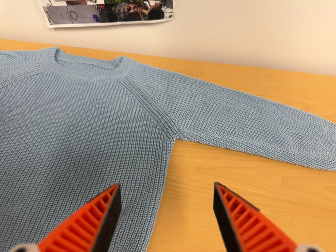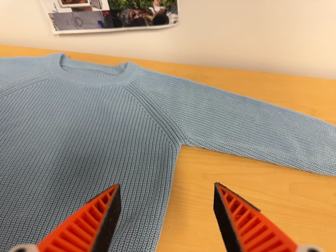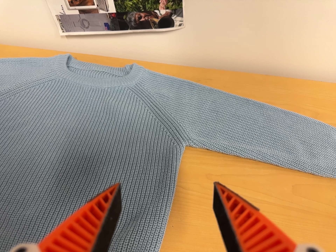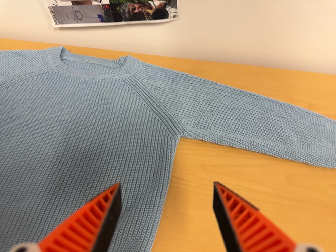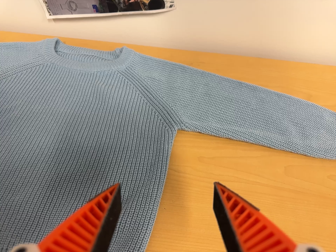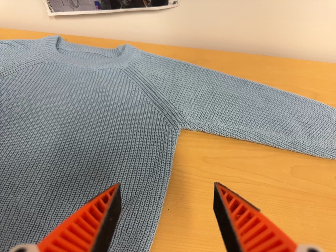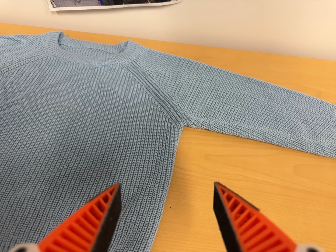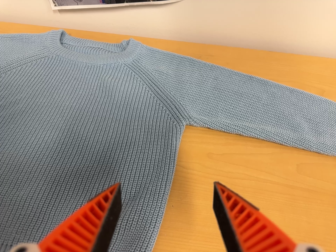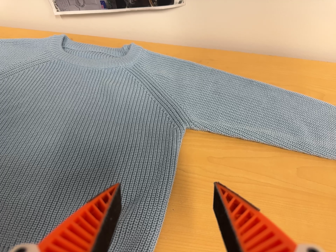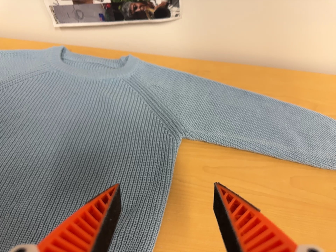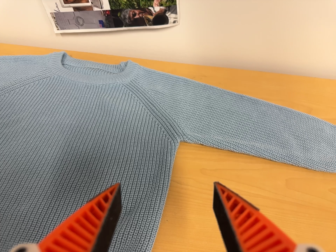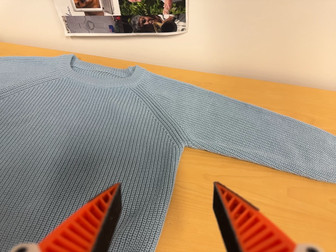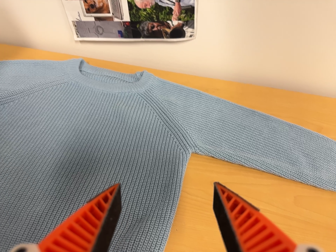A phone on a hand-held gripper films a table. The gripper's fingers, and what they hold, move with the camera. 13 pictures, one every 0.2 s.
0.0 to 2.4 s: The camera shifts only a little, or ends up much as it began.
The film runs forward here.
